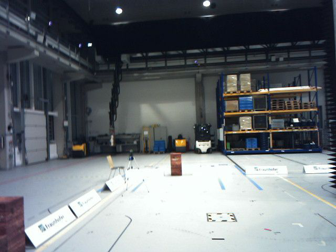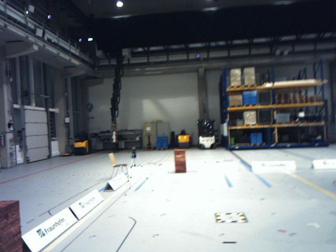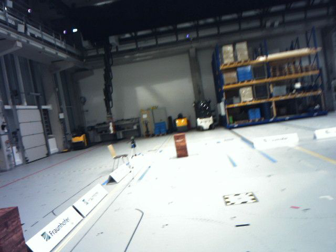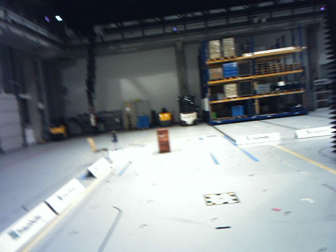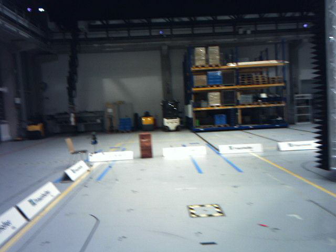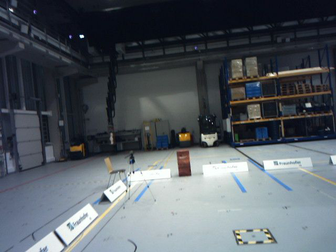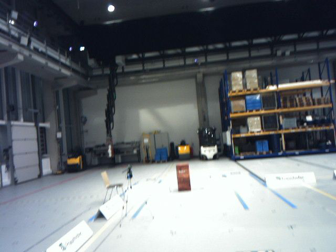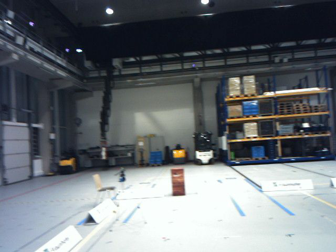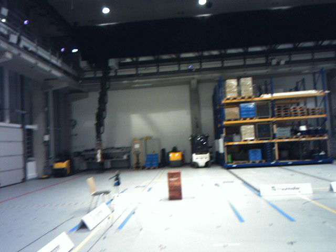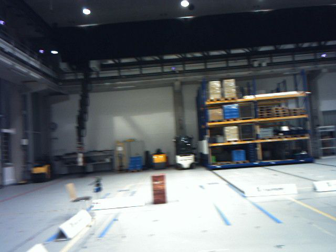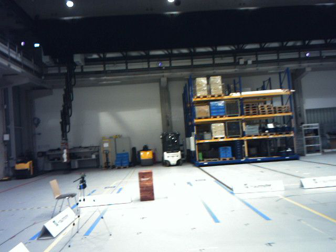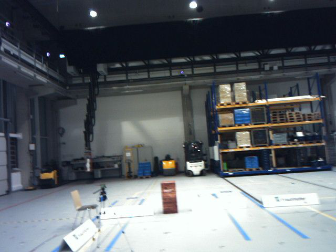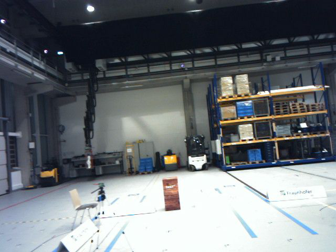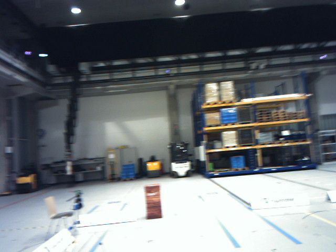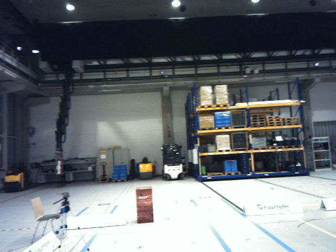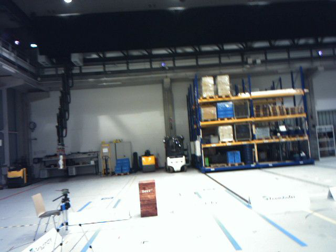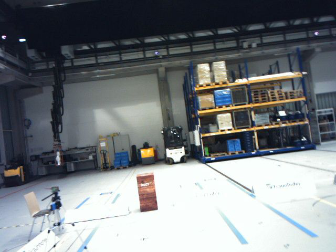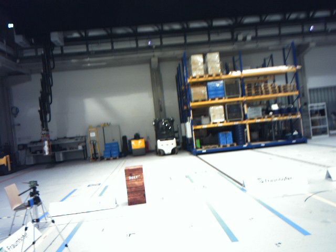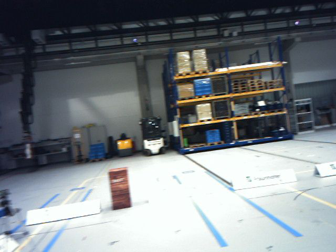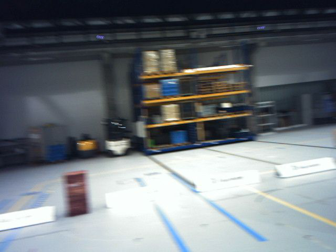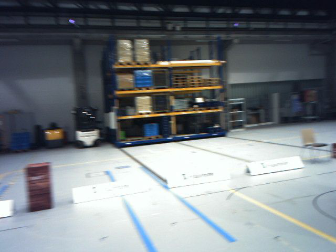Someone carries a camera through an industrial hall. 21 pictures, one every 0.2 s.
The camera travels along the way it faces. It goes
forward.
0.0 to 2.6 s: The camera travels forward, about 3.2 m, so what stands in front looms larger.
2.6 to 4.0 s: The camera pans to its right, which is clockwise from overhead, by about 15 degrees. It travels forward, about 1.8 m, so what stands in front looms larger. Its aim tips downward by about 10 degrees, and the scene shifts upward.
The film runs forward here.
